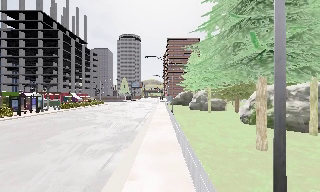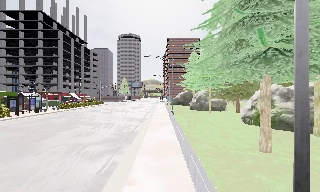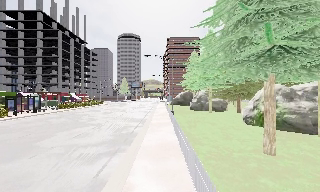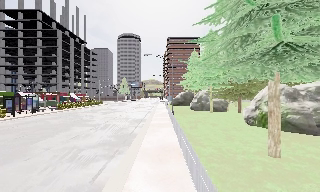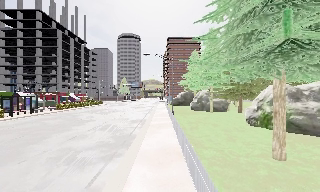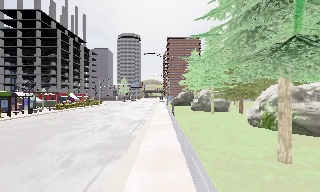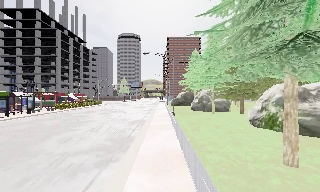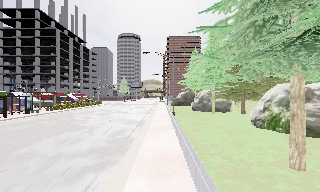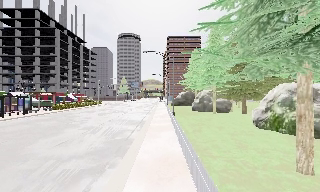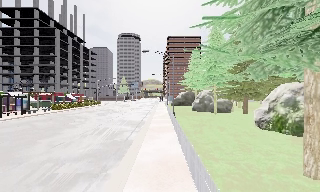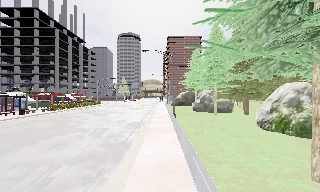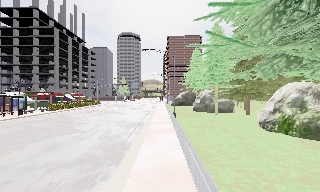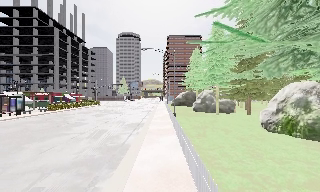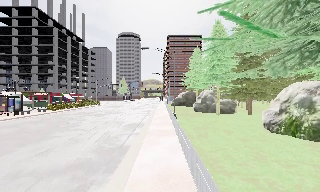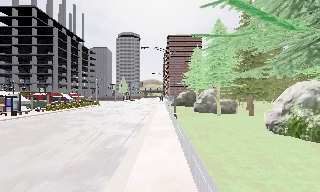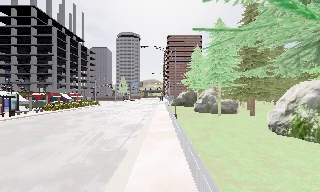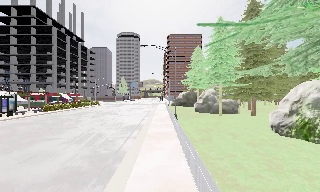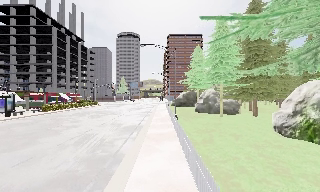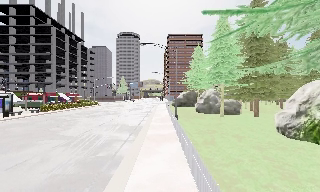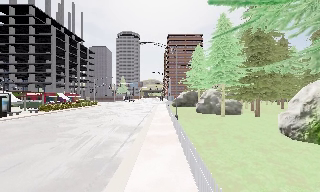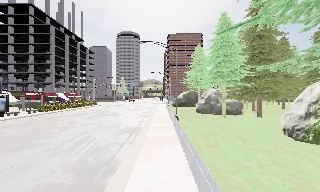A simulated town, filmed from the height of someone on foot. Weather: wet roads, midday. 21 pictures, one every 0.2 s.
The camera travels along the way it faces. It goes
forward.
0.0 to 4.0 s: The camera travels forward, about 6 m, so what stands in front looms larger.
The film runs forward here.
